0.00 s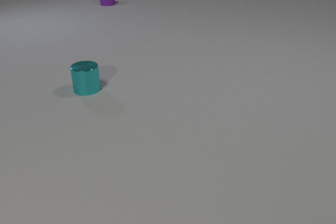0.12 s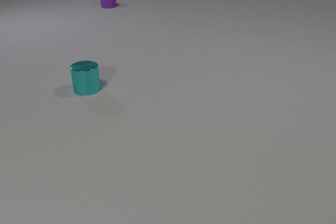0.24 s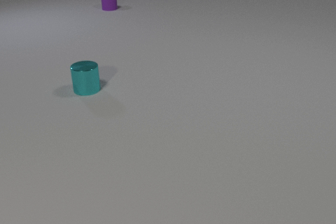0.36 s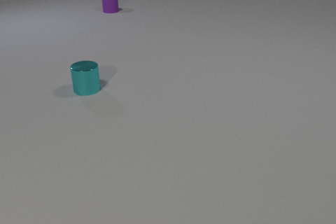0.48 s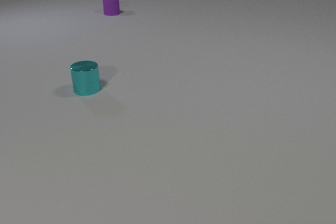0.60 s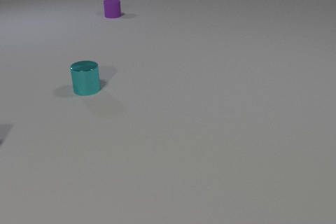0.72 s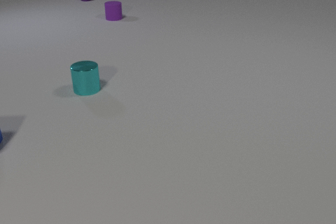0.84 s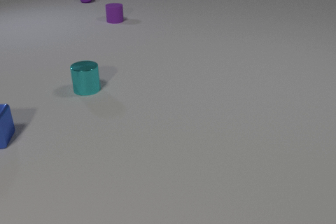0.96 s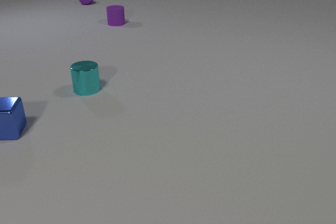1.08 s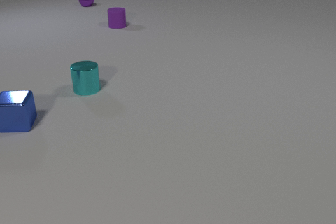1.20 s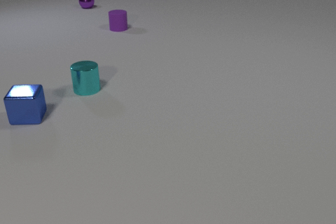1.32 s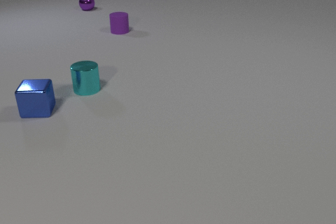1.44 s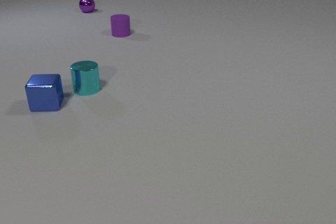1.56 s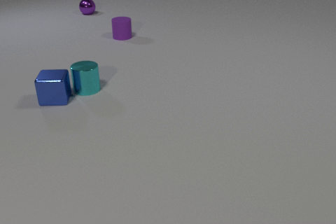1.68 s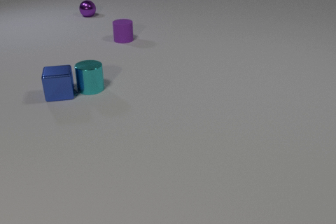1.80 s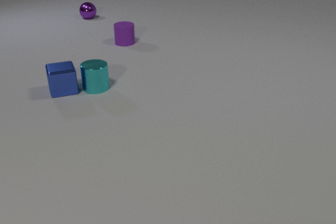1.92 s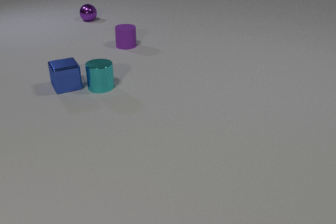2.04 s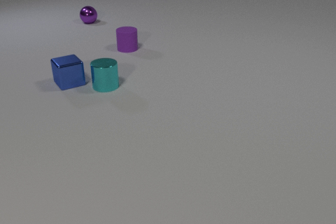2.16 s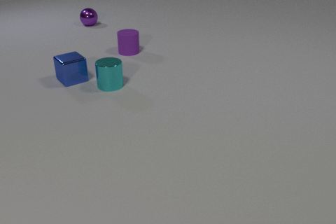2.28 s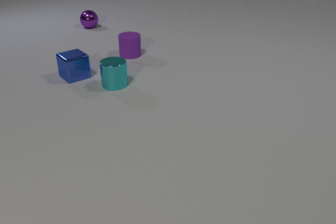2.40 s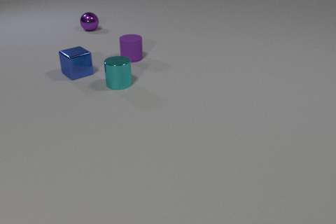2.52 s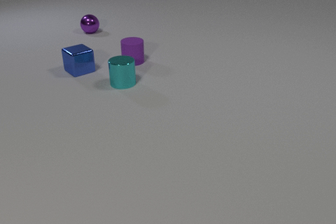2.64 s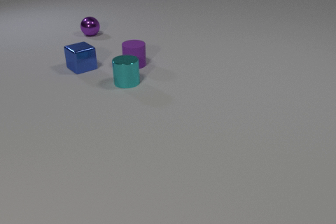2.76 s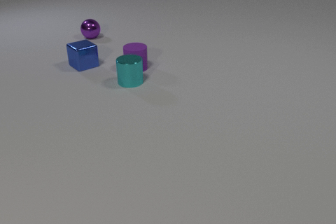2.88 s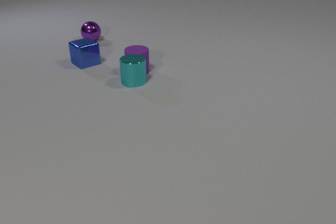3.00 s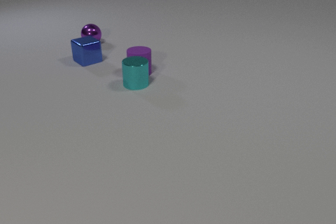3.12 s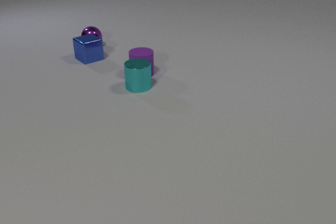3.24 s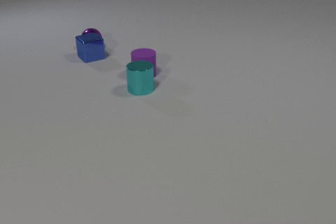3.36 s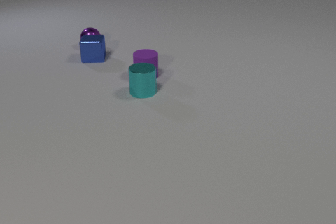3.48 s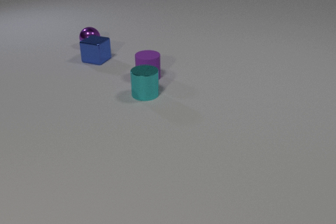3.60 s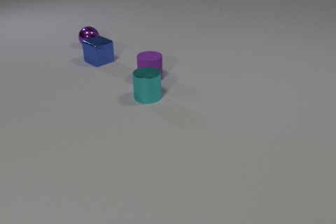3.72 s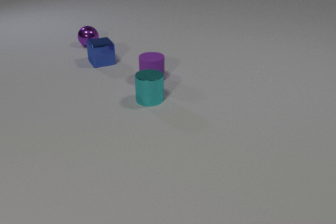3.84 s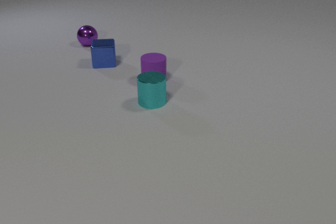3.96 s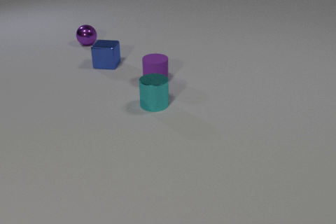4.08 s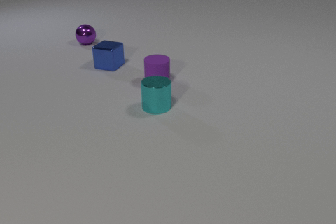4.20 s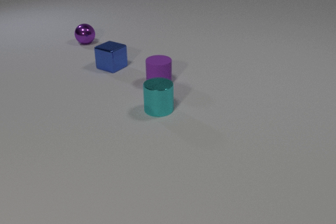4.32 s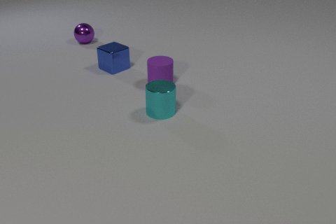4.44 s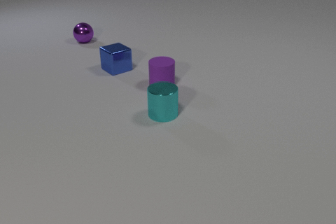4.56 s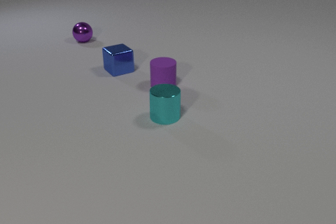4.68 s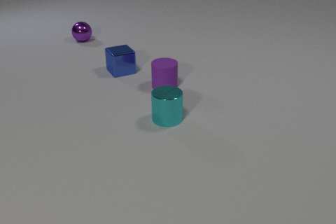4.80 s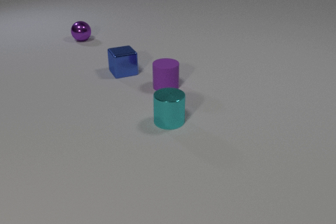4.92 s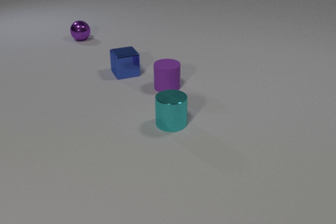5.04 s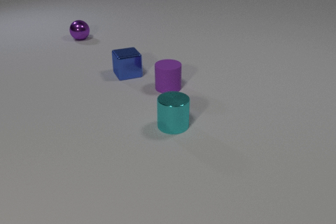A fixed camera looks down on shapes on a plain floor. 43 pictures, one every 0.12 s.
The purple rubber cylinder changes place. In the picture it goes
toward the camera.
0.00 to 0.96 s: The blue metal cube comes in at the left edge, slides to the right and away from the camera. The purple metal sphere comes in at the top edge, rolls toward the camera. The purple rubber cylinder slides toward the camera.
0.96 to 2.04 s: The blue metal cube slides away from the camera and to the right, spins counterclockwise seen from above by about 30 degrees, its near face sliding to the right. The cyan metal cylinder slides to the right. The purple metal sphere rolls toward the camera. The purple rubber cylinder slides toward the camera. The blue metal cube and the cyan metal cylinder collide.
2.04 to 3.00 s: The blue metal cube slides away from the camera. The cyan metal cylinder slides to the right. The purple metal sphere rolls toward the camera. The purple rubber cylinder slides toward the camera. The cyan metal cylinder and the purple rubber cylinder collide.
3.00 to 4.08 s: The blue metal cube slides to the right and toward the camera, spins clockwise seen from above by about 150 degrees, its near face sliding to the left. The cyan metal cylinder slides toward the camera and to the right. The purple metal sphere rolls to the left. The purple rubber cylinder slides toward the camera and to the right. The blue metal cube and the purple metal sphere collide.
4.08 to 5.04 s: The blue metal cube slides toward the camera and to the right, spins clockwise seen from above by about 45 degrees, its near face sliding to the left. The cyan metal cylinder slides toward the camera and to the right. The purple metal sphere rolls away from the camera. The purple rubber cylinder slides toward the camera and to the right.
How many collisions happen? 3.
What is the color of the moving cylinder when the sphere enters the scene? purple.
How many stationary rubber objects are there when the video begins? 0.
